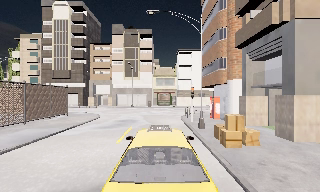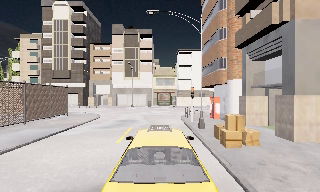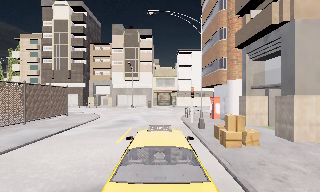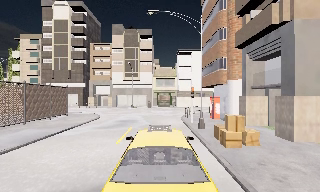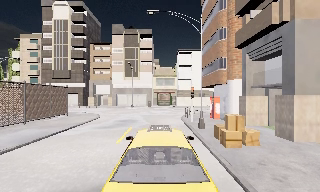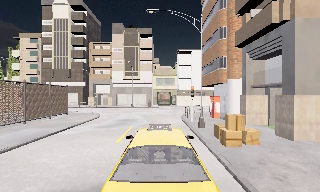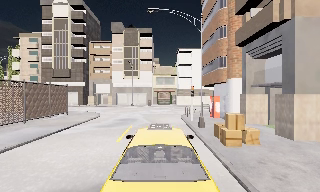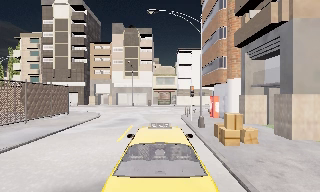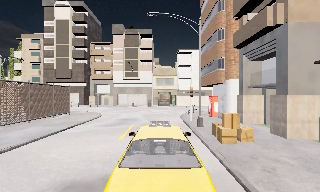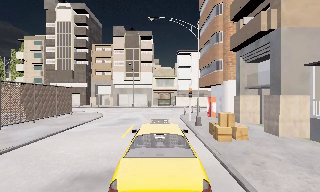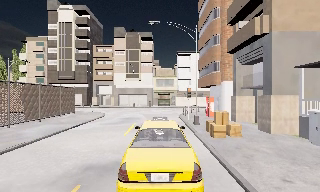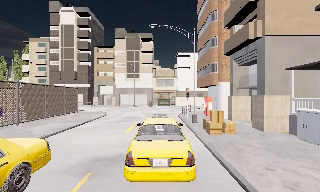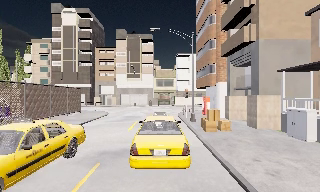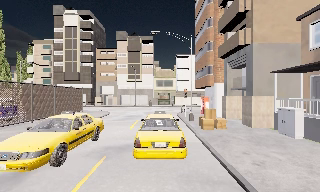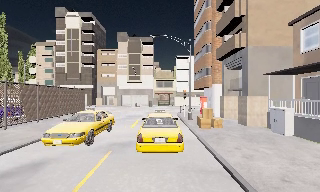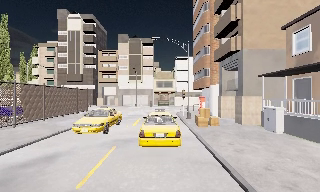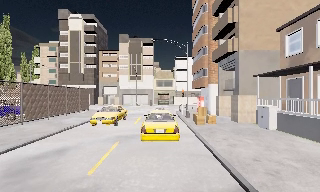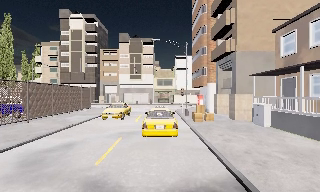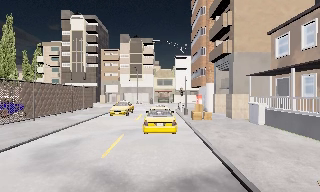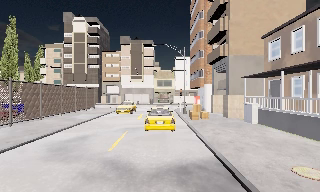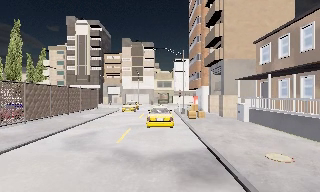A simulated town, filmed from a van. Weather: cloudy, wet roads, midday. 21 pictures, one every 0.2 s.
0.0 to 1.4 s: The camera keeps its place and its aim.
1.4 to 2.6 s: The camera travels backward, about 3.5 m, so what stands in front gets smaller. It gains speed.
2.6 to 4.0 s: The camera travels backward, about 5 m, so what stands in front gets smaller.
The film runs backward here.
